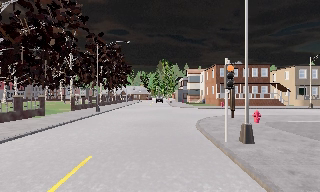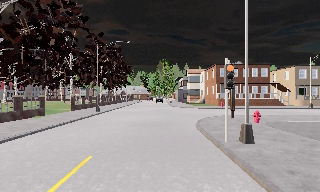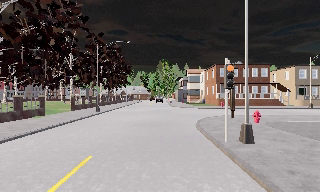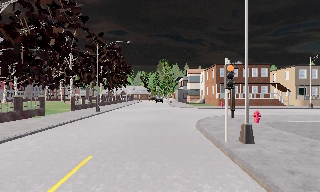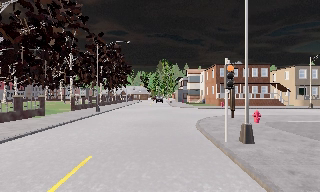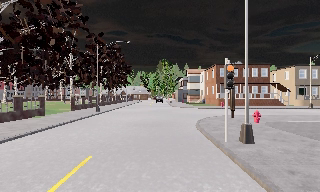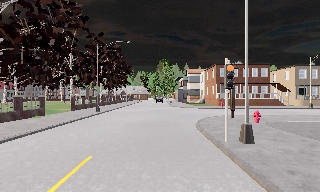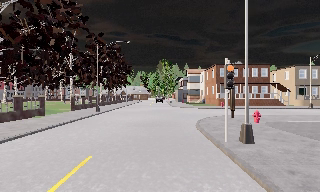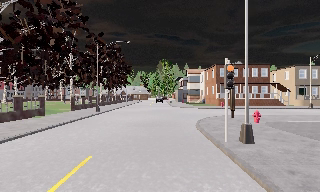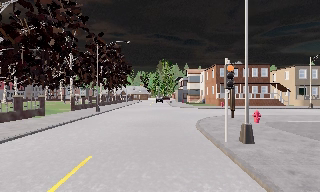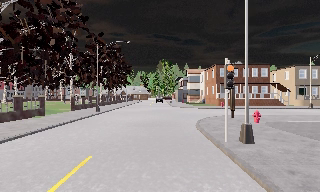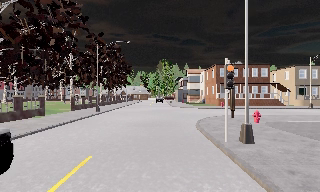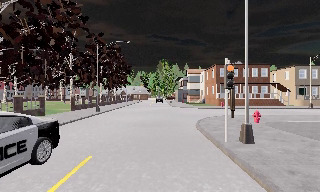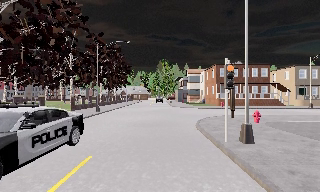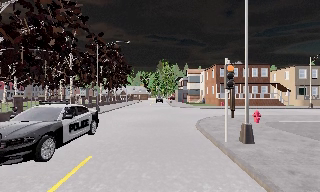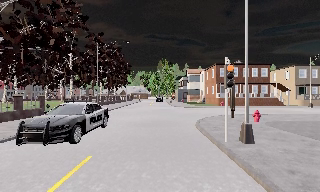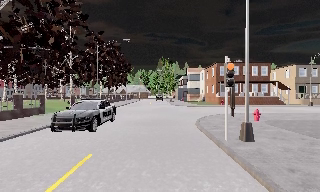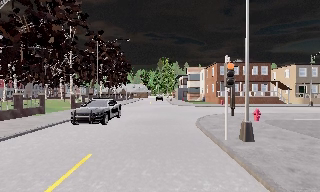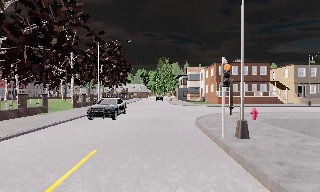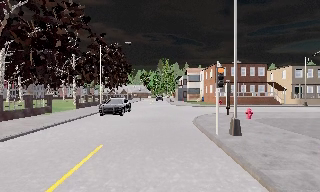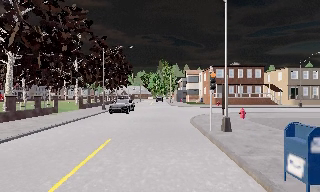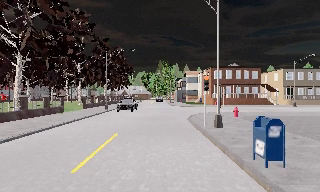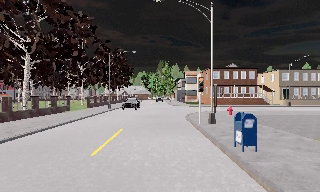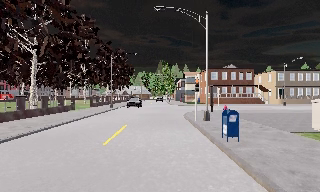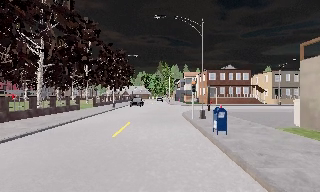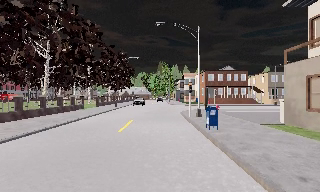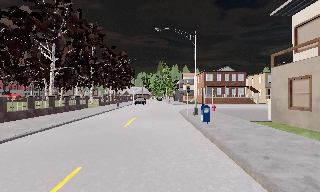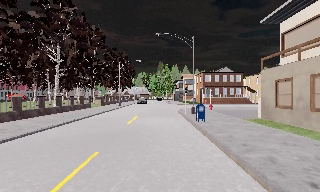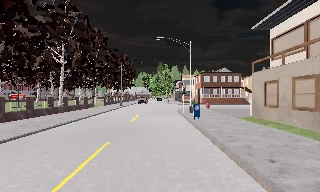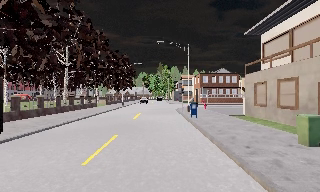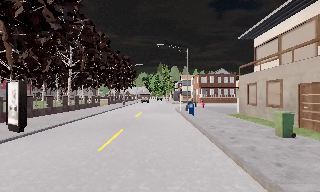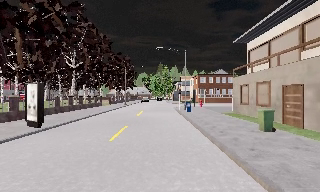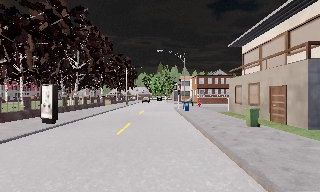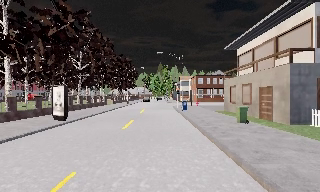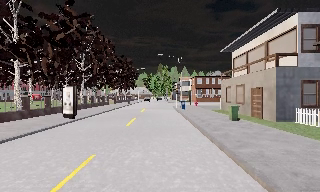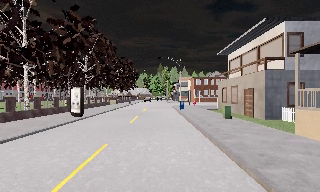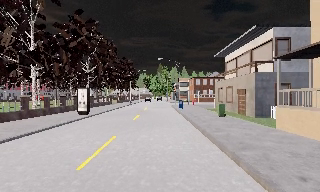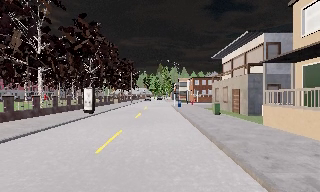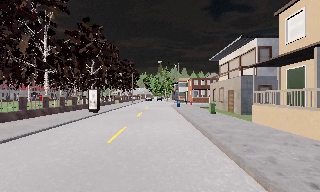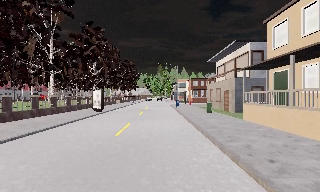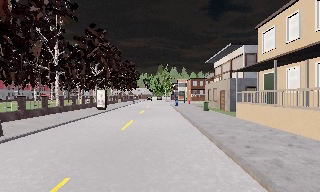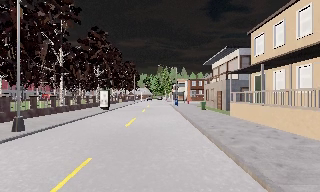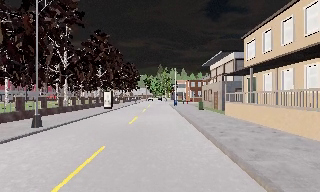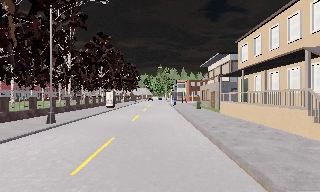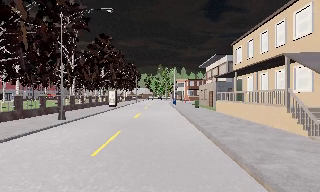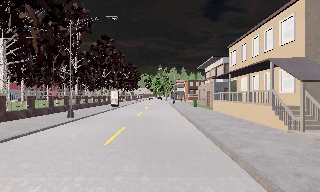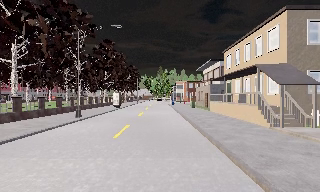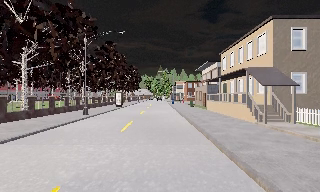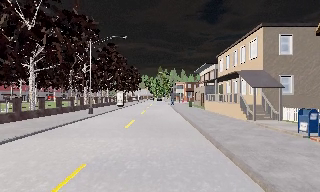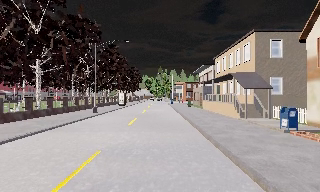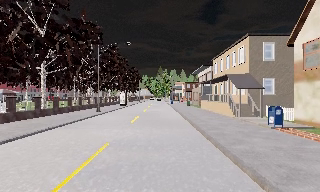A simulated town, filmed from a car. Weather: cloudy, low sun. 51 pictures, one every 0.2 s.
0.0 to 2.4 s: The camera keeps its place and its aim.
2.4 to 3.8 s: The camera travels backward, about 1 m, so what stands in front gets smaller. It gains speed.
3.8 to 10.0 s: The camera travels backward, about 35 m, so what stands in front gets smaller.
The film runs backward here.
